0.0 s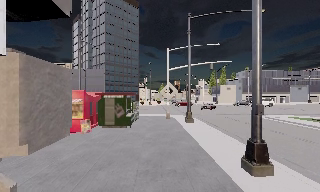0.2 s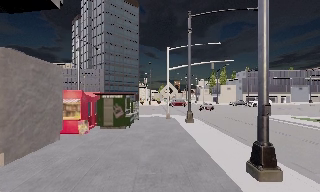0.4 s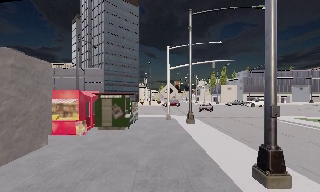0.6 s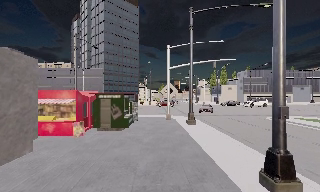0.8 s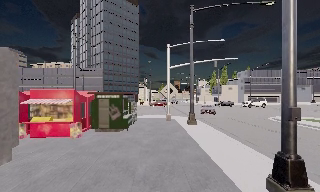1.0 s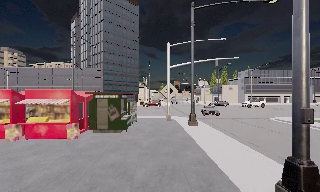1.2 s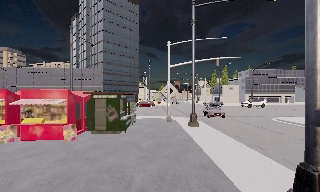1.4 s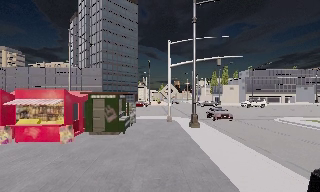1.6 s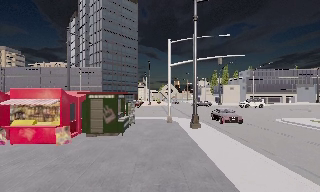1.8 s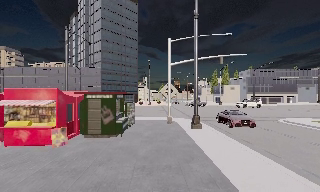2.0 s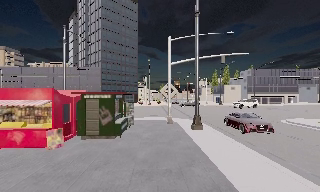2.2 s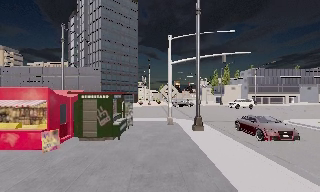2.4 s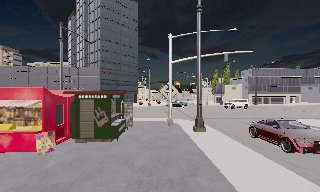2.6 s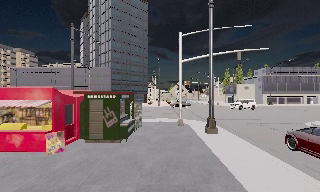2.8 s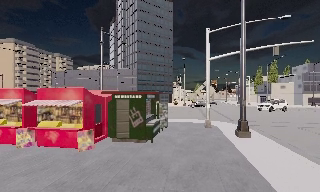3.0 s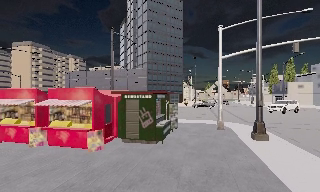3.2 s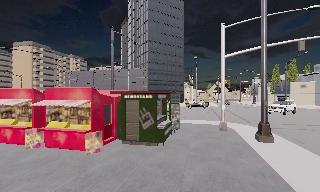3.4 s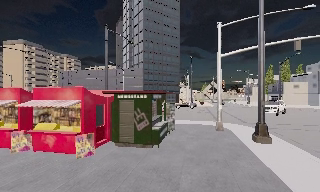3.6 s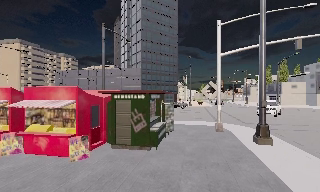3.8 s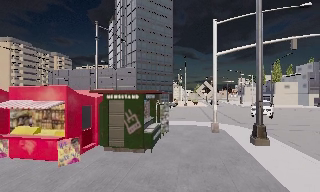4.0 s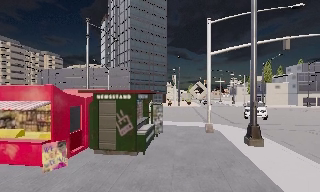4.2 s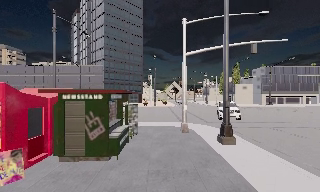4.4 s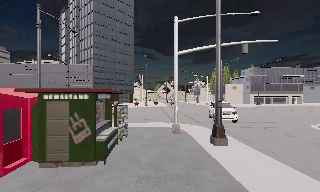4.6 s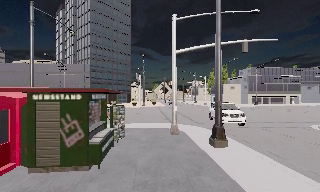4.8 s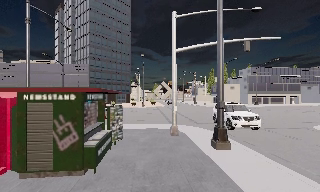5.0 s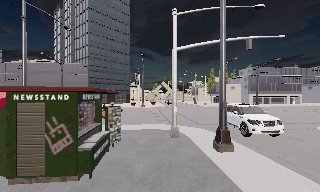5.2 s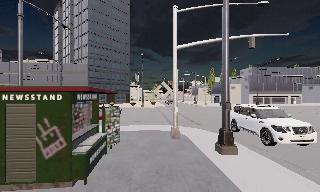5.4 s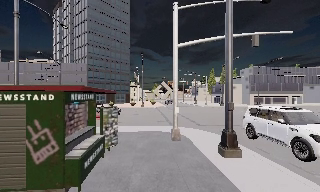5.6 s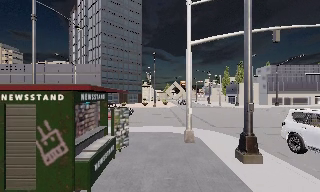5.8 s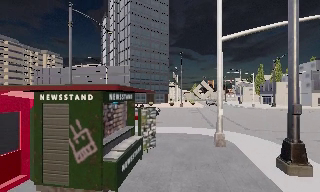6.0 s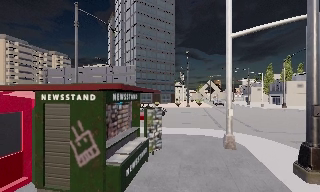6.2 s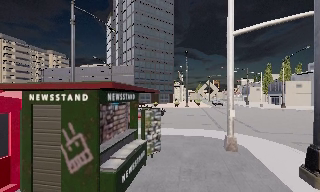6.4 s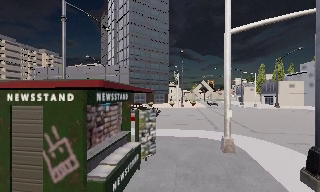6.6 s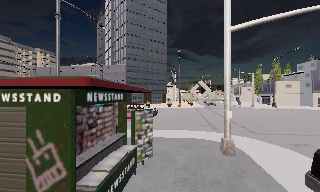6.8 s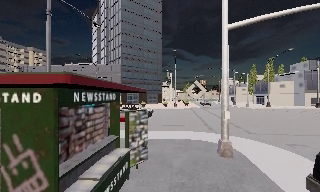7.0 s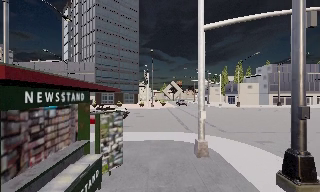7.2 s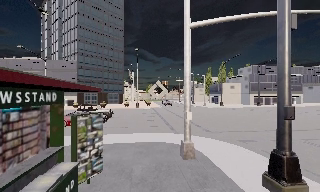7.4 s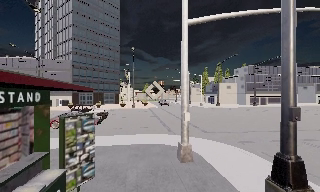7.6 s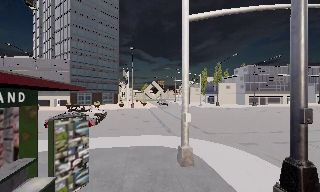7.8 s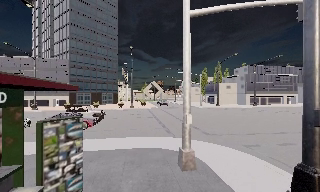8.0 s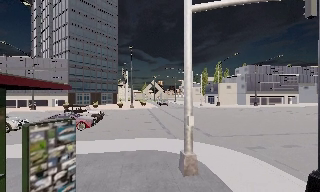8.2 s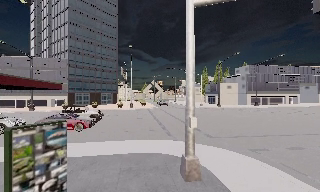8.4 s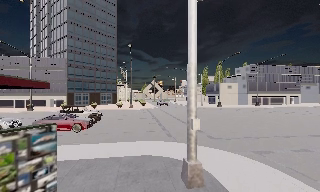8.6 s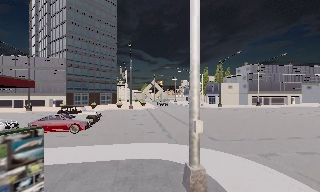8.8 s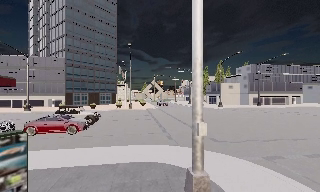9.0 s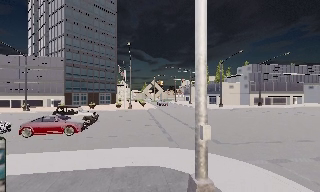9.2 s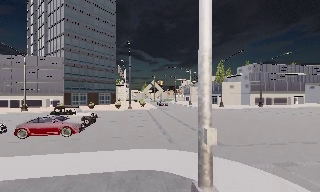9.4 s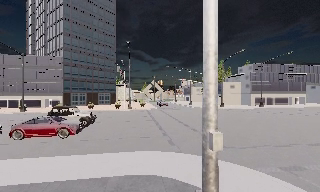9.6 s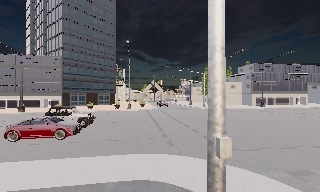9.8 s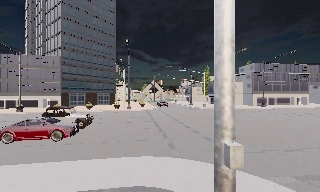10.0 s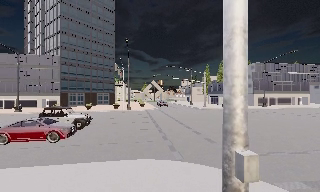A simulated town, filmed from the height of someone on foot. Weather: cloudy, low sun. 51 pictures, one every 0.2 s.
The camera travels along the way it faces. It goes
forward.
0.0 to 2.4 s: The camera travels forward, about 4 m, so what stands in front looms larger.
2.4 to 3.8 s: The camera swings to its left by about 10 degrees, and the scene slides to the right. It travels forward, about 2 m, so what stands in front looms larger.
3.8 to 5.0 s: The scene slides to the left, as the camera pans about 15 degrees to its right. It travels forward, about 2 m, so what stands in front looms larger.
5.0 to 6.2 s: The camera swings to its left by about 15 degrees, and the scene slides to the right. It travels forward, about 2 m, so what stands in front looms larger.
6.2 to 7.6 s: The camera swings to its right by about 20 degrees, and the scene slides to the left. It travels forward, about 2 m, so what stands in front looms larger.
7.6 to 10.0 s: The camera travels forward, about 4 m, so what stands in front looms larger.
The film runs forward here.
